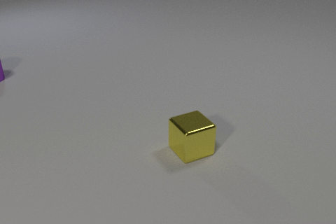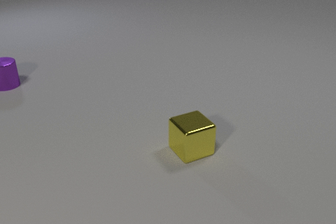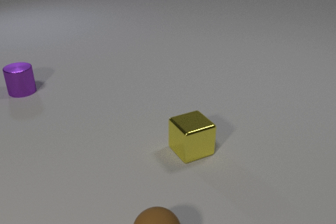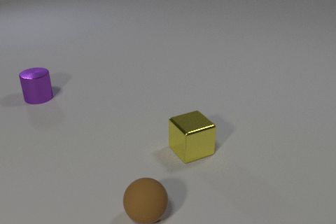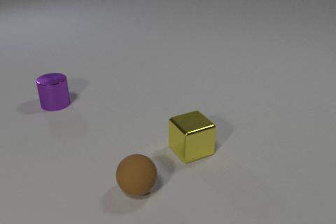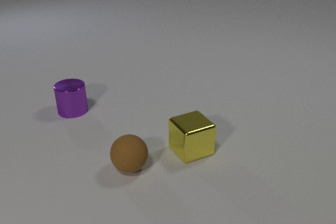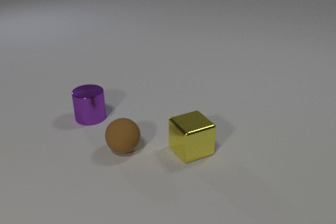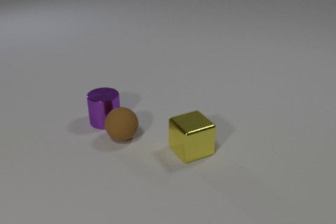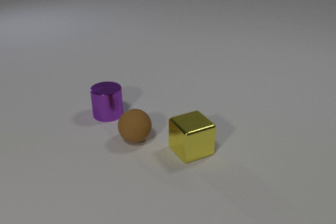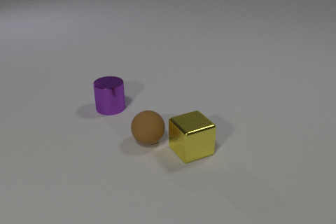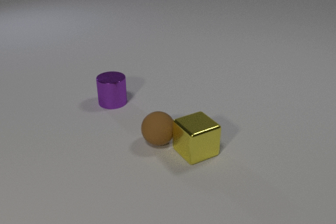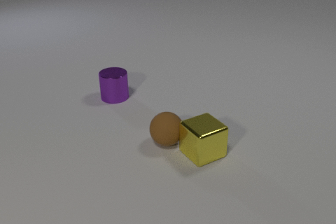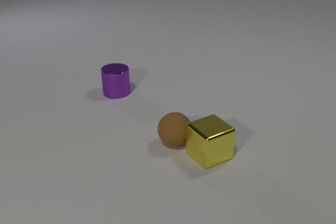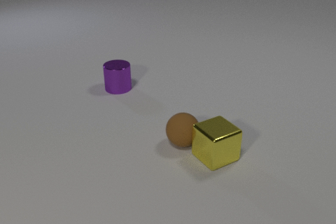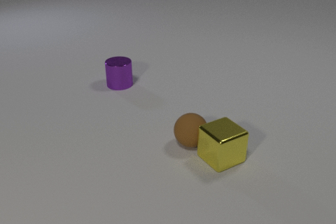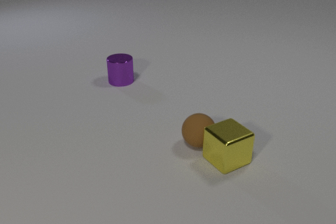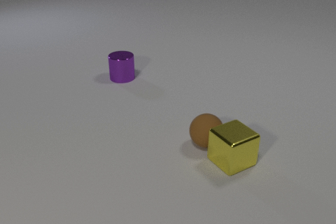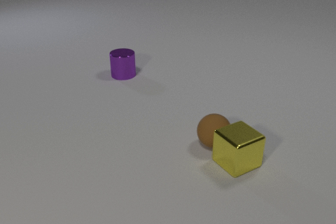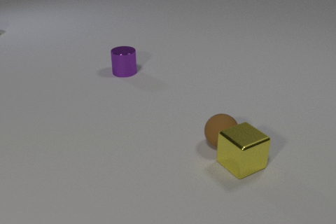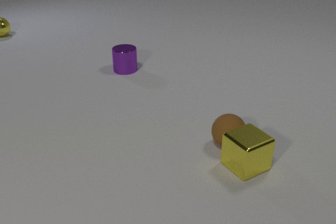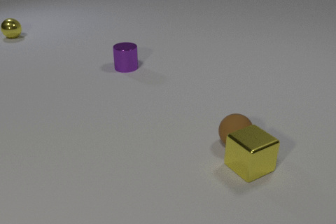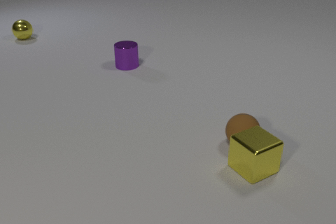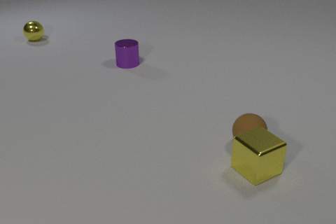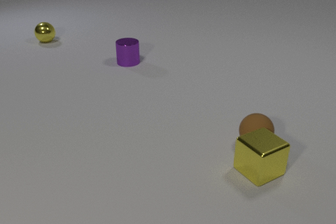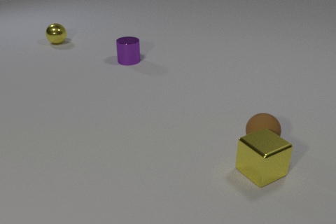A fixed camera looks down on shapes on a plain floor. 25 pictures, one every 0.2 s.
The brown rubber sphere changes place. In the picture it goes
away from the camera.
The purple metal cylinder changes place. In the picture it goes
to the right.
0.0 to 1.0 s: The brown rubber sphere comes in at the bottom edge, rolls away from the camera. The purple metal cylinder slides toward the camera and to the right.
1.0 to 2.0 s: The brown rubber sphere rolls away from the camera and to the right. The purple metal cylinder slides to the right. The brown rubber sphere and the purple metal cylinder collide. The brown rubber sphere and the yellow metal cube collide.
2.0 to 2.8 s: The brown rubber sphere rolls to the right. The purple metal cylinder slides away from the camera. The yellow metal cube slides to the right.
2.8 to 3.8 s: The brown rubber sphere rolls to the right. The purple metal cylinder slides away from the camera. The yellow metal cube slides to the right. The yellow metal sphere comes in at the left edge, rolls to the right and toward the camera.
3.8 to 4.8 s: The brown rubber sphere rolls to the right. The purple metal cylinder slides away from the camera. The yellow metal cube slides to the right. The yellow metal sphere rolls to the right and toward the camera.
What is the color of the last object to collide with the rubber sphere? yellow.
What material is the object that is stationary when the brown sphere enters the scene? metal.
How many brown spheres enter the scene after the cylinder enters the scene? 1.
